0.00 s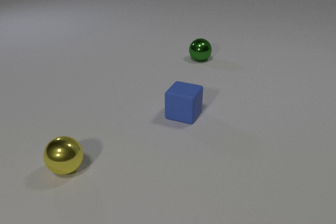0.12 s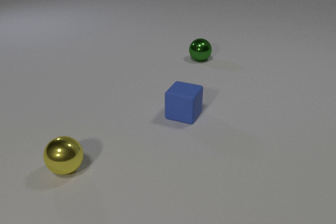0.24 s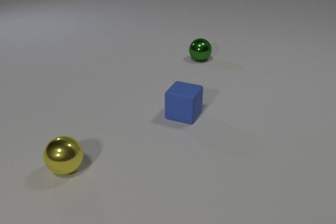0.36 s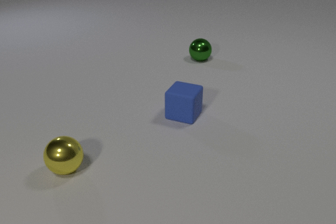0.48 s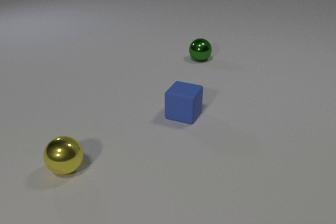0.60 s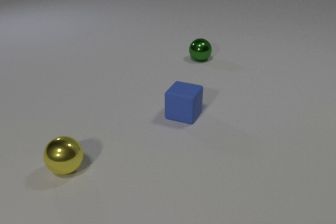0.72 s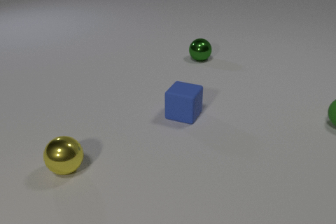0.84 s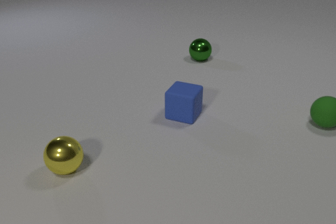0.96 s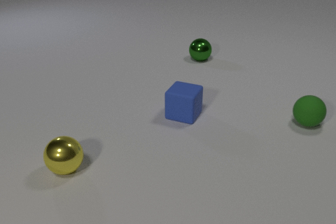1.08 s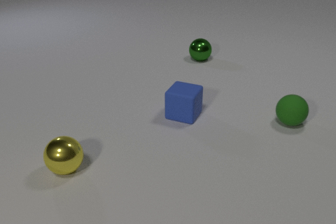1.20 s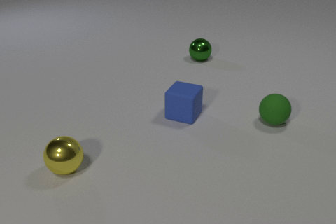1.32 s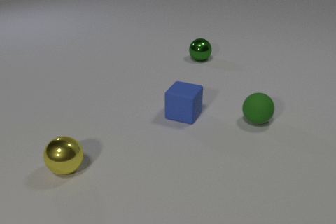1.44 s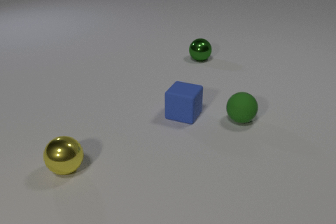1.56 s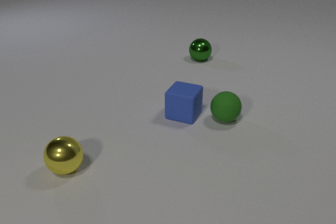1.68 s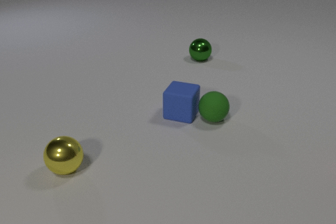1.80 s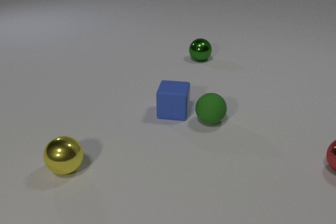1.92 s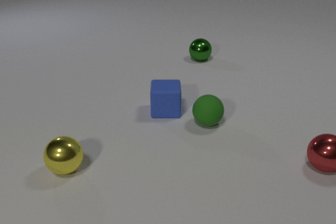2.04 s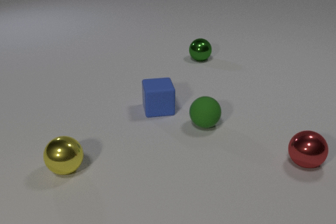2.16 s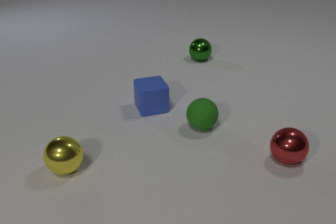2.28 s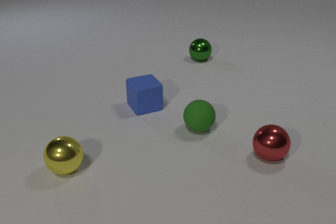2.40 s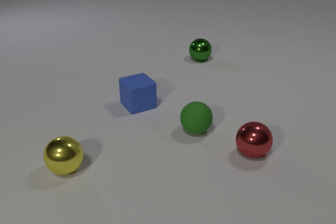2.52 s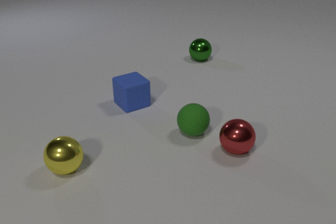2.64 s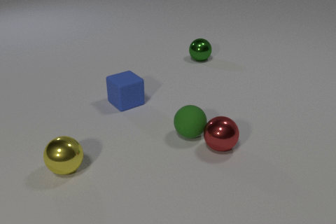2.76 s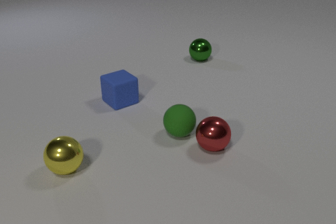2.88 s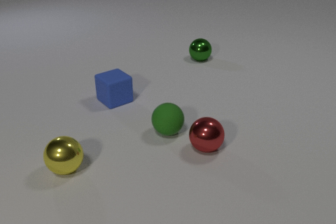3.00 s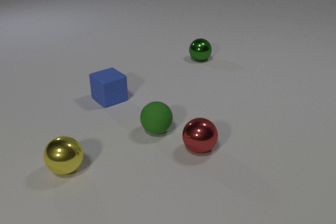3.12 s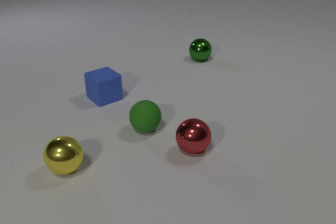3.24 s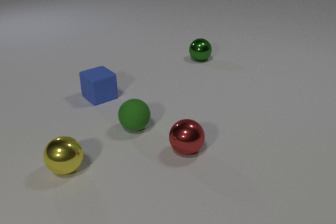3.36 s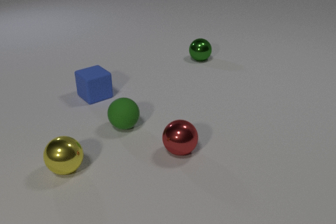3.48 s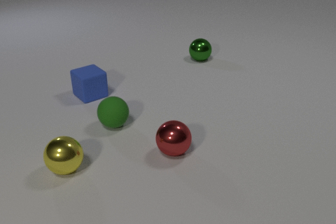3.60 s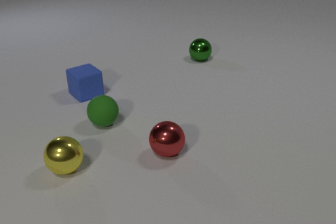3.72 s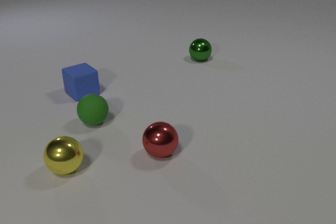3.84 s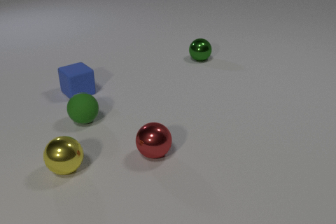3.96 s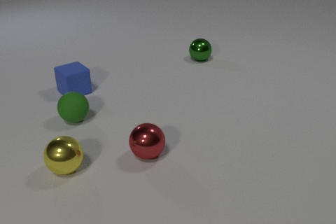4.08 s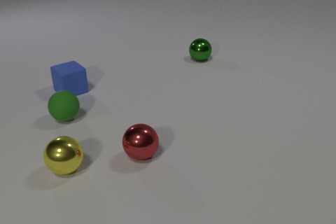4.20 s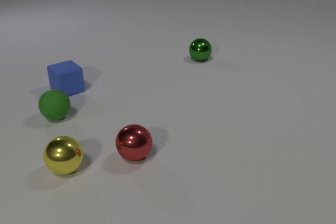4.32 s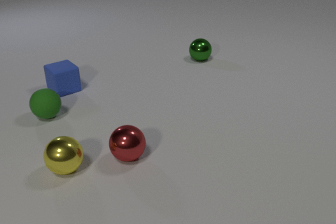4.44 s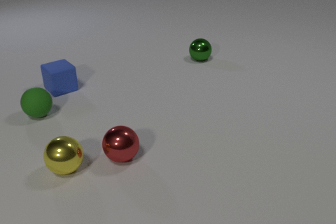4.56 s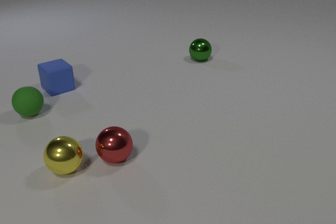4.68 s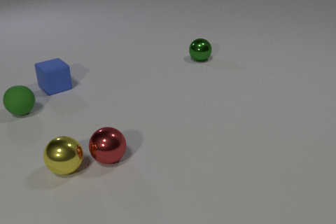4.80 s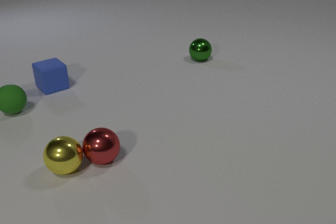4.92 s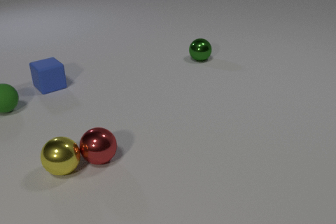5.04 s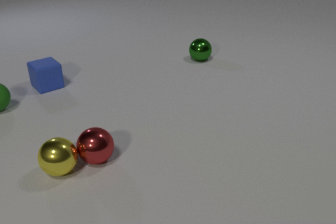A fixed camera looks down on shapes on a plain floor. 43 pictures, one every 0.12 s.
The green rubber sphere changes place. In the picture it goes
to the left.
The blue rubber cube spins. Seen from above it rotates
counterclockwise.
0.00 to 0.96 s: The green rubber sphere comes in at the right edge, rolls to the left.
0.96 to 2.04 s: The green rubber sphere rolls to the left. The blue rubber cube slides to the left and away from the camera, spins so that its near face slides to the right, counterclockwise seen from above. The red metal sphere comes in at the right edge, rolls to the left. The green rubber sphere and the blue rubber cube collide.
2.04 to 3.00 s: The green rubber sphere rolls to the left. The blue rubber cube slides to the left and away from the camera, spins so that its near face slides to the right, counterclockwise seen from above. The red metal sphere rolls to the left. The green rubber sphere and the red metal sphere collide.
3.00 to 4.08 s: The green rubber sphere rolls to the left and away from the camera. The blue rubber cube slides to the left and away from the camera. The red metal sphere rolls to the left.
4.08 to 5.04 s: The green rubber sphere rolls to the left and away from the camera. The blue rubber cube slides to the left and away from the camera. The red metal sphere rolls to the left. The red metal sphere and the yellow metal sphere collide.
How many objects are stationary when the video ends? 1.
How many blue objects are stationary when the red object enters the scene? 0.
What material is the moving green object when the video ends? rubber.
